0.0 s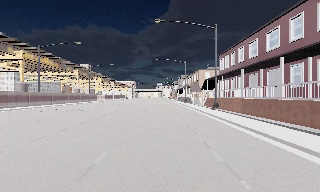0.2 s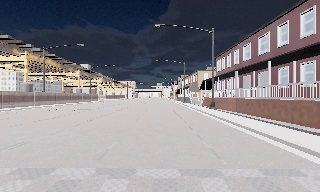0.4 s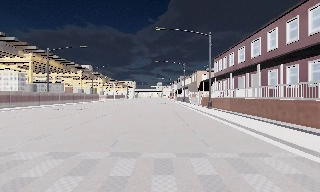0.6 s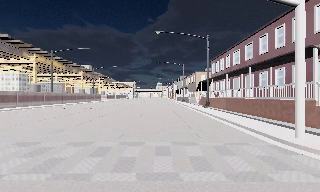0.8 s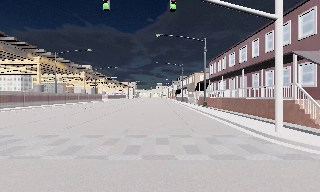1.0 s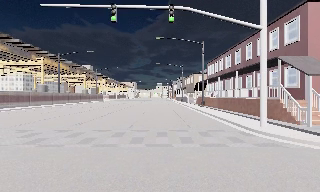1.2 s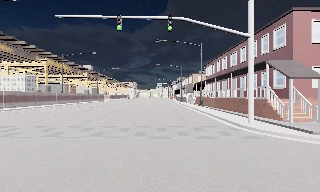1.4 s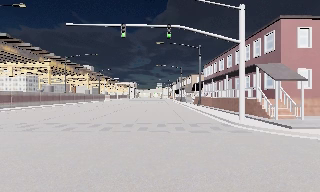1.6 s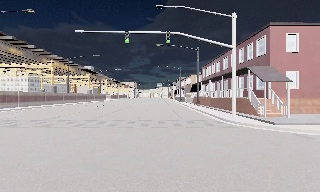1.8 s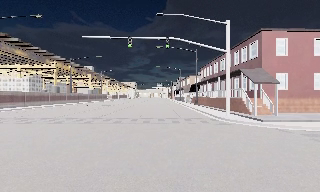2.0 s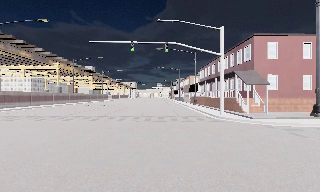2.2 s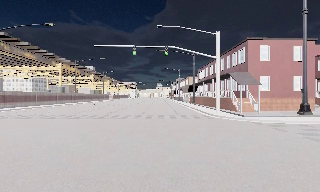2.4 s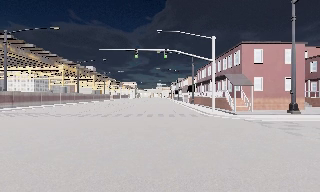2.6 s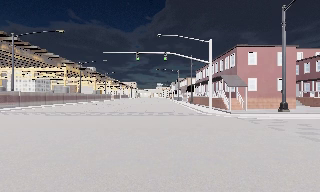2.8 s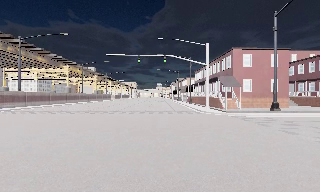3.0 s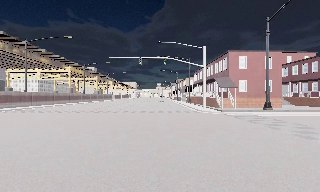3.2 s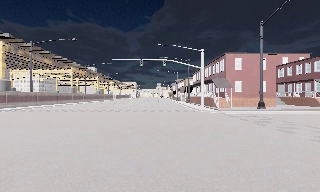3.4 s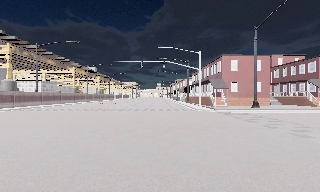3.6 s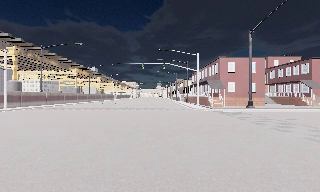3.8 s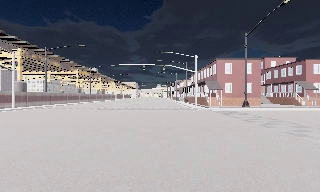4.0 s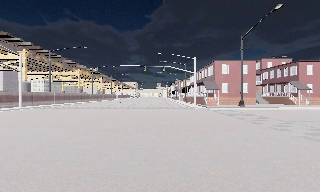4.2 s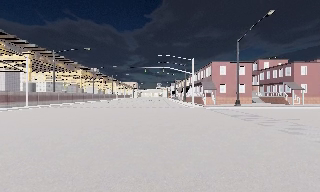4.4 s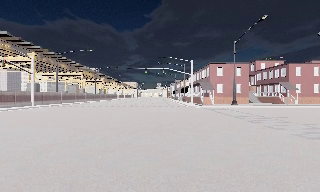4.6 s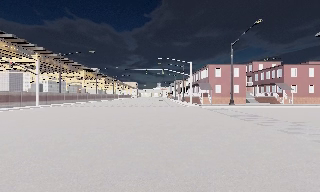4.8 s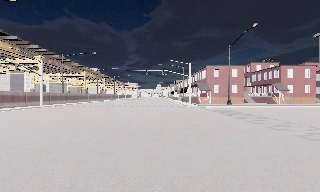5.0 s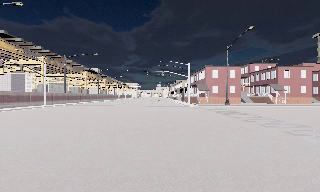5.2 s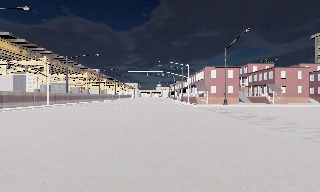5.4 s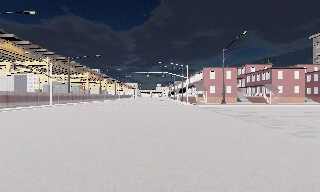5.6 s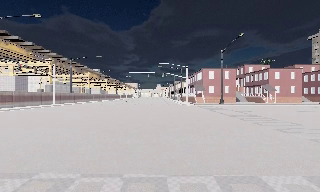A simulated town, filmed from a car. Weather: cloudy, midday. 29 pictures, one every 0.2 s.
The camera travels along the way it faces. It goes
backward.
0.0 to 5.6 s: The camera travels backward, about 30 m, so what stands in front gets smaller.
The film runs backward here.
